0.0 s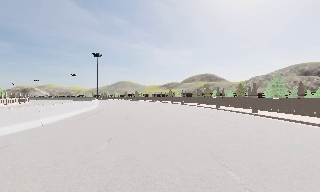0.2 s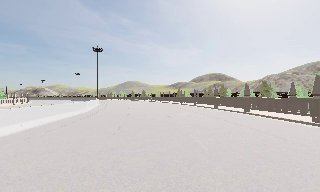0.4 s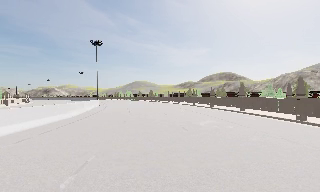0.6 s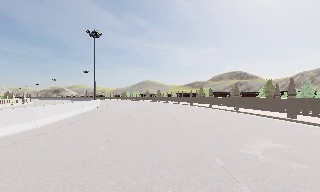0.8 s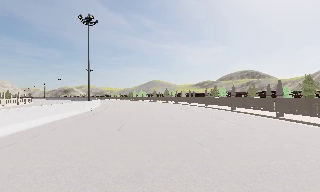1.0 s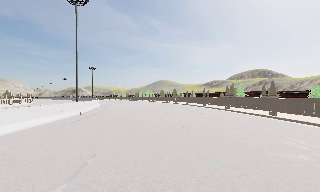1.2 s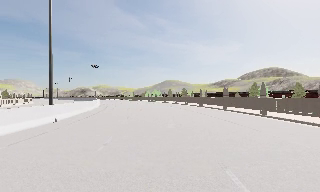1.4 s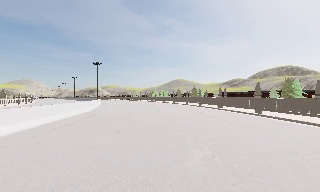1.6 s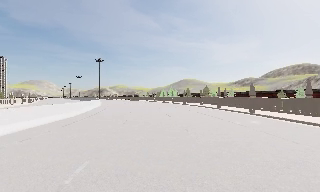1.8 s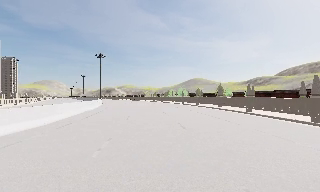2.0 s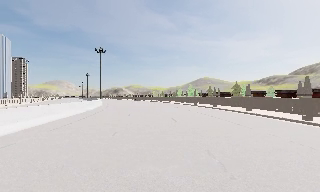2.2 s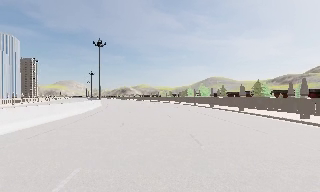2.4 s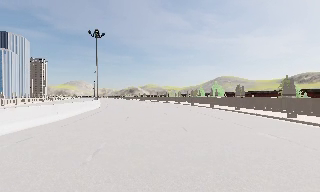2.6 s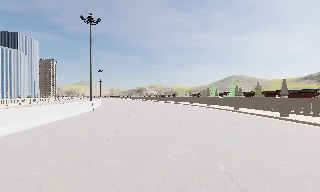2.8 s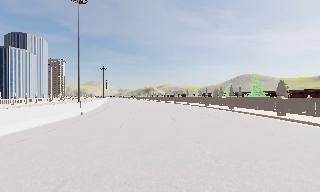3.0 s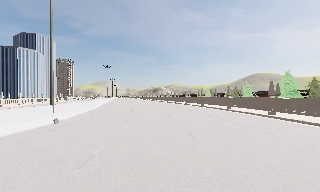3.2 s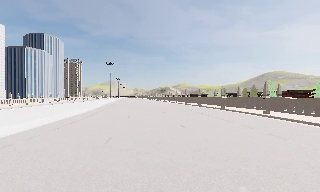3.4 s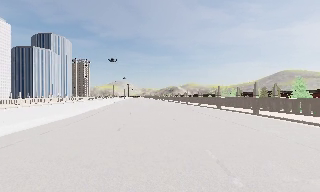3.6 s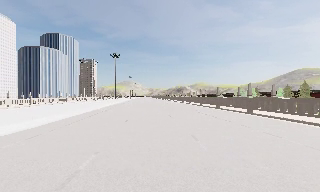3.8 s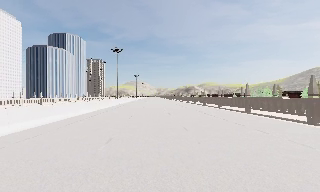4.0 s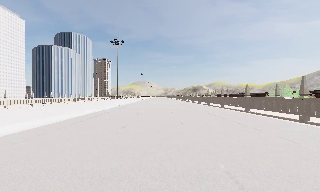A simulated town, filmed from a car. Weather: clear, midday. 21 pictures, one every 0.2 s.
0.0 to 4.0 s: The camera swings to its left by about 55 degrees, and the scene slides to the right. It travels forward, about 100 m.
The film runs forward here.
